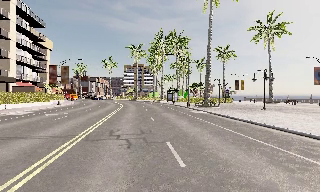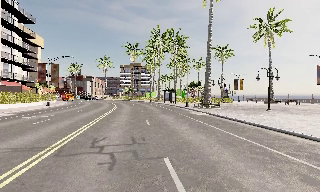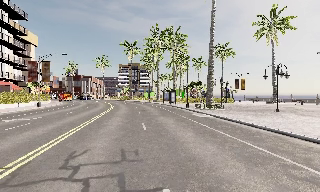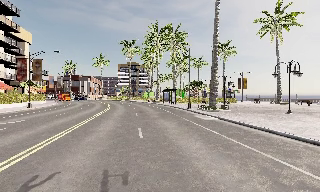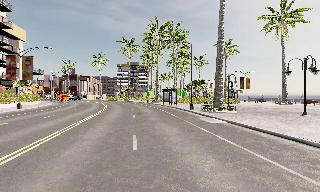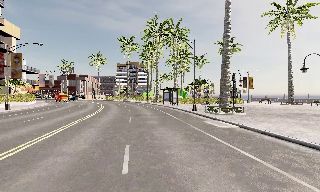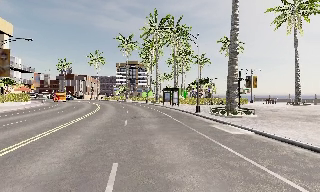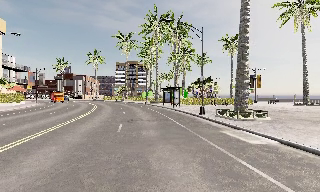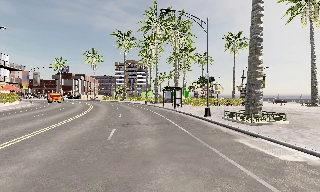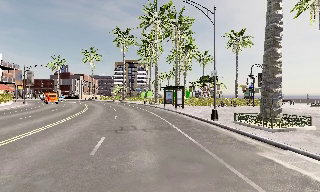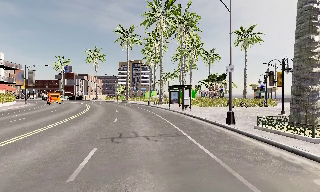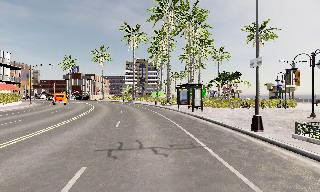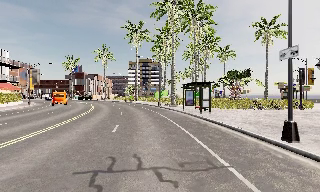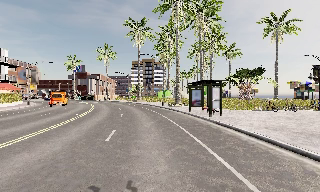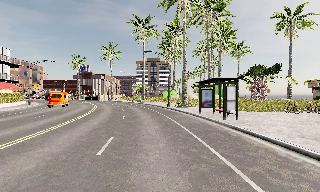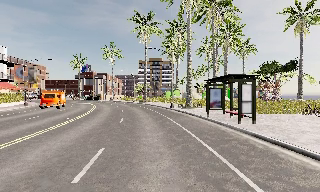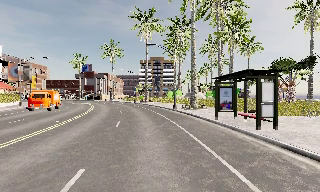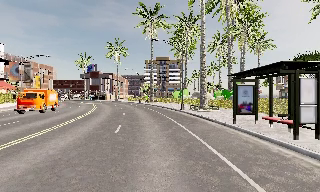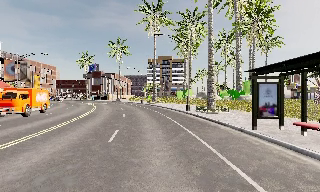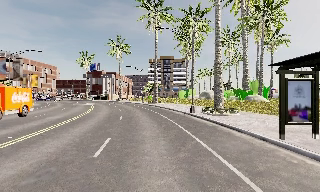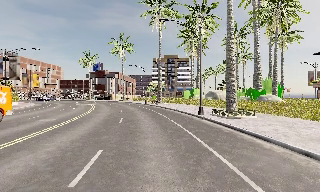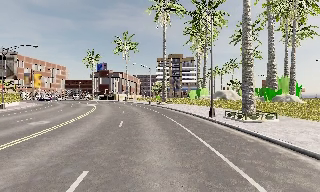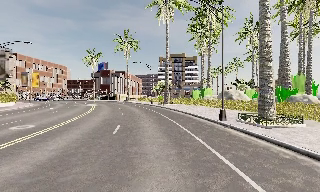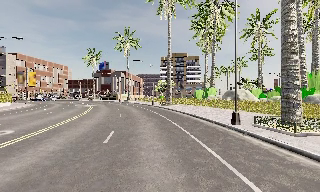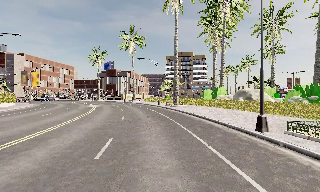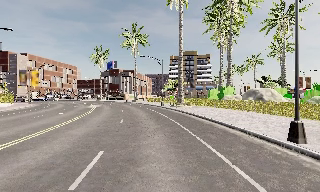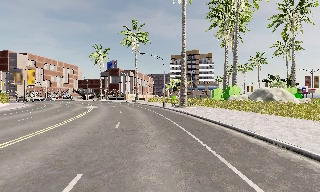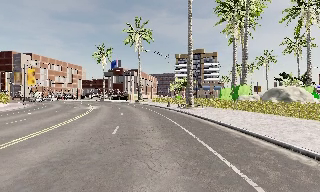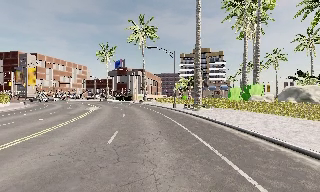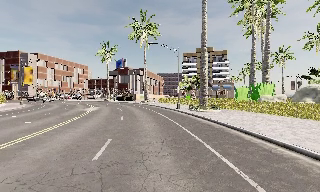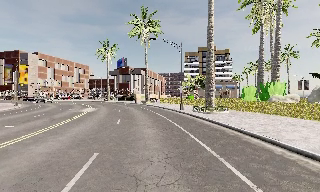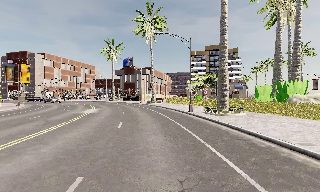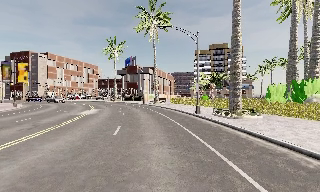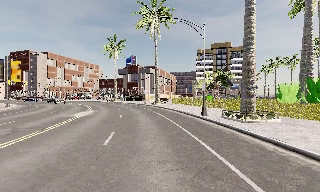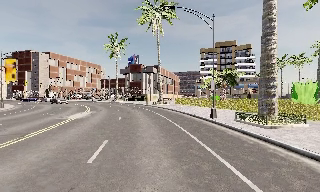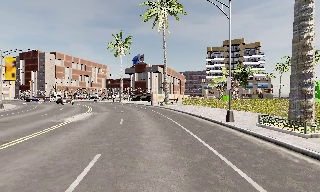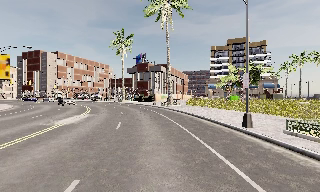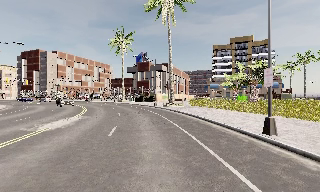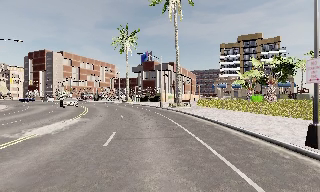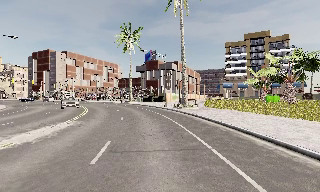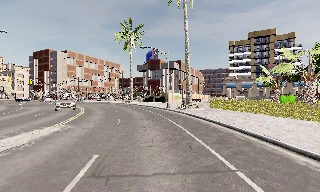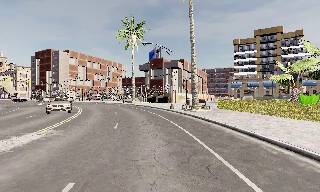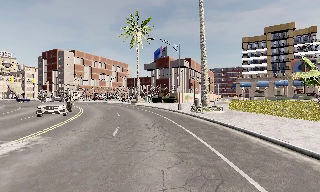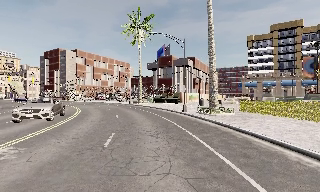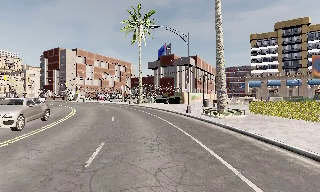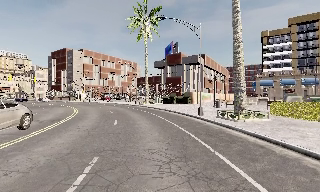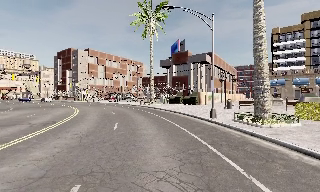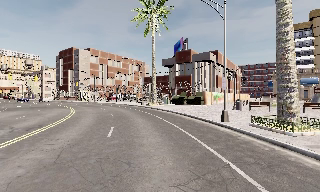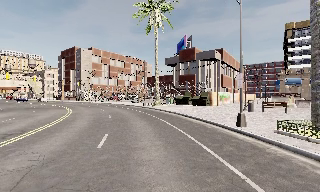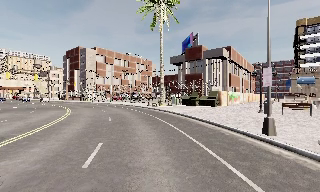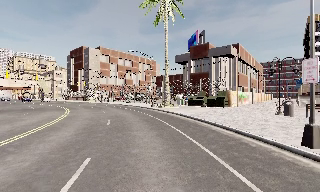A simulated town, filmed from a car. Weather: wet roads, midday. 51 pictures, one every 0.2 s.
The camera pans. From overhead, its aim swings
counterclockwise.
The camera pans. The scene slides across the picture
to the right.
0.0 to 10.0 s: The camera pans to its left, which is counterclockwise from overhead, by about 50 degrees. It travels forward, about 75 m.
The film runs forward here.
